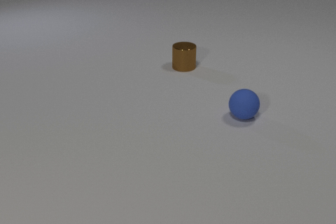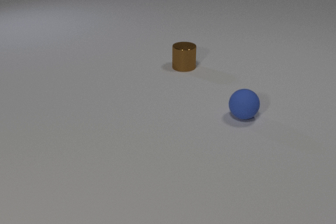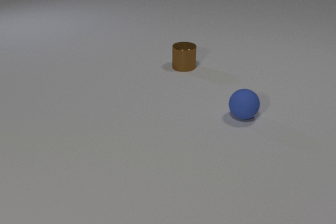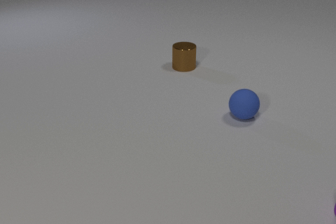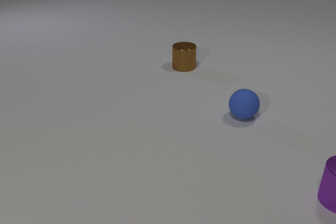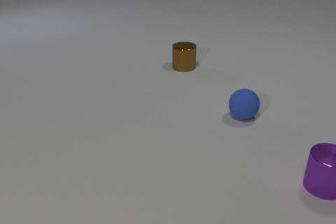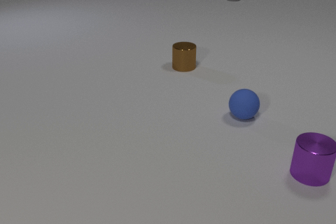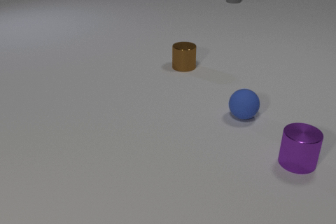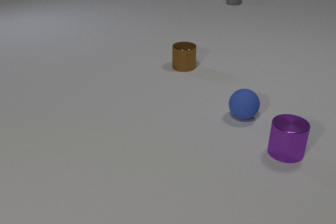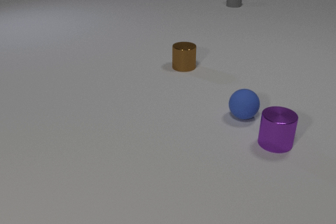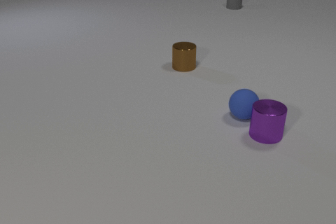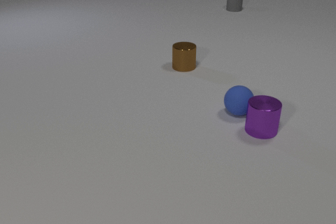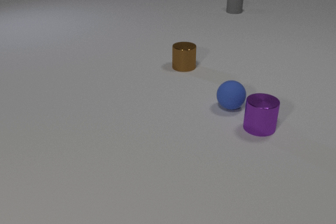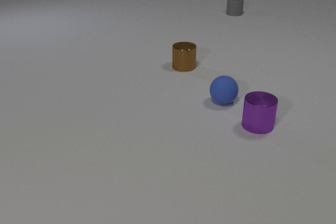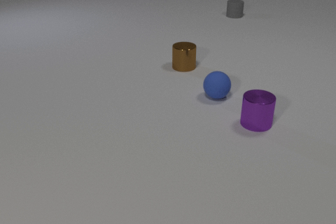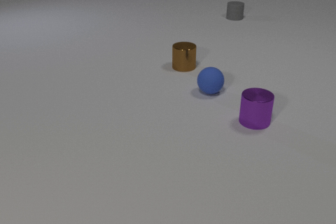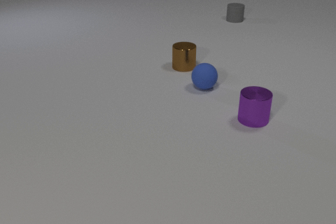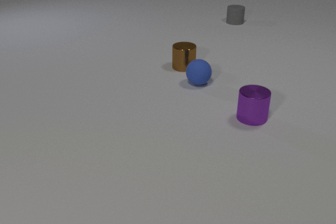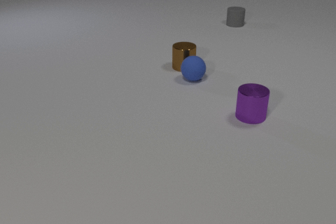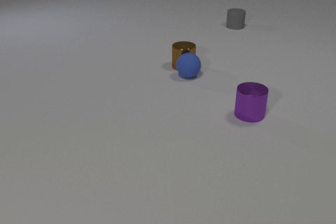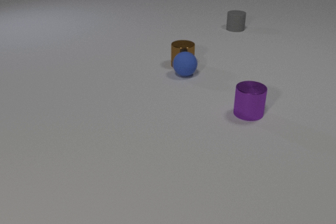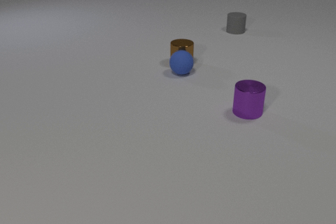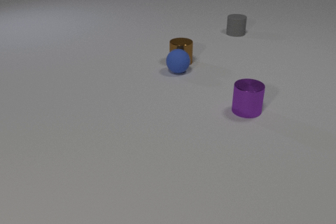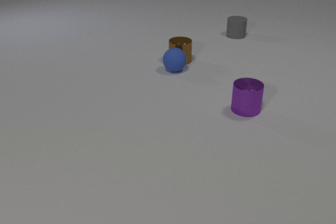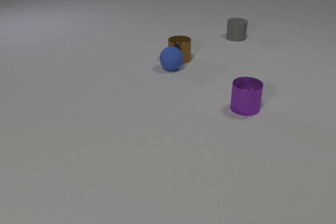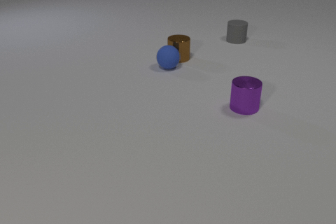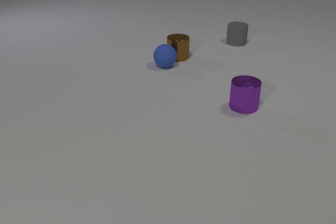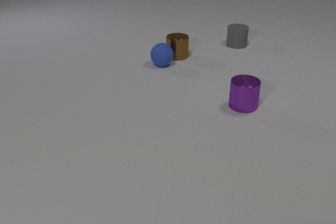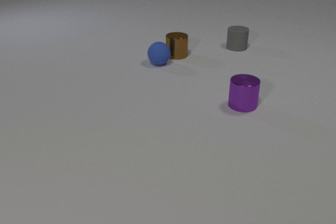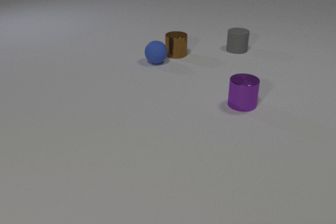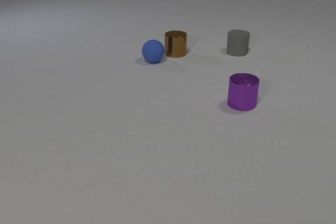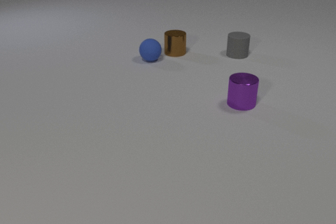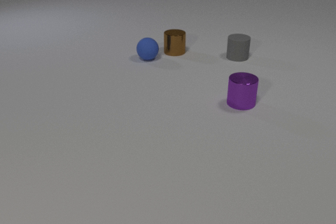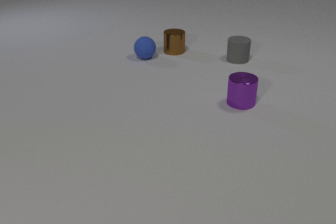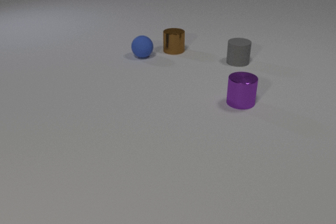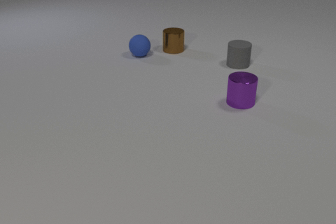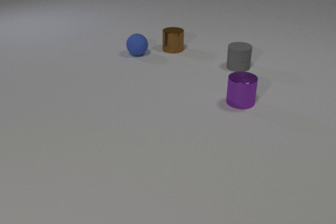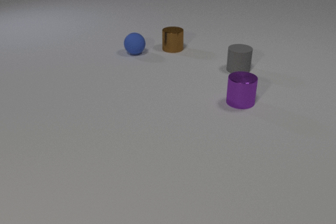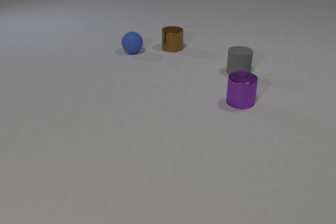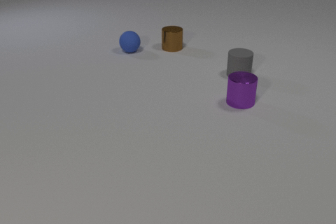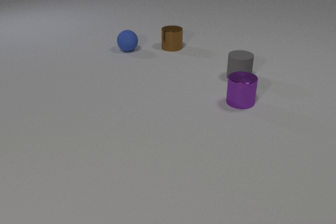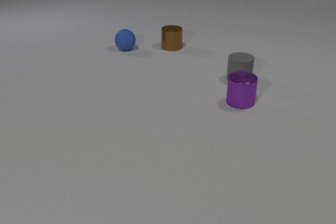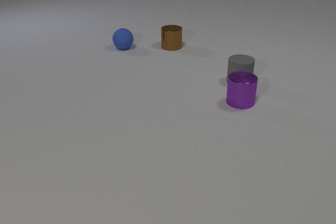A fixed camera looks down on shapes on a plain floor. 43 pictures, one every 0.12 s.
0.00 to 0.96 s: The purple metal cylinder comes in at the right edge, slides away from the camera and to the left. The gray rubber cylinder comes in at the top edge, slides toward the camera.
0.96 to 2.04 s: The purple metal cylinder slides away from the camera and to the left. The blue rubber sphere rolls away from the camera and to the left. The gray rubber cylinder slides toward the camera. The purple metal cylinder and the blue rubber sphere collide.
2.04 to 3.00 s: The purple metal cylinder slides away from the camera and to the left. The blue rubber sphere rolls away from the camera and to the left. The brown metal cylinder slides away from the camera. The gray rubber cylinder slides toward the camera. The blue rubber sphere and the brown metal cylinder collide.
3.00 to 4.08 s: The purple metal cylinder slides away from the camera. The blue rubber sphere rolls away from the camera and to the left. The brown metal cylinder slides away from the camera. The gray rubber cylinder slides toward the camera.
4.08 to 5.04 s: The blue rubber sphere rolls away from the camera and to the left. The brown metal cylinder slides away from the camera. The gray rubber cylinder slides toward the camera.
How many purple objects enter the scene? 1.
What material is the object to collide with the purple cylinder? rubber.
Are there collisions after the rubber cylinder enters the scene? yes.
